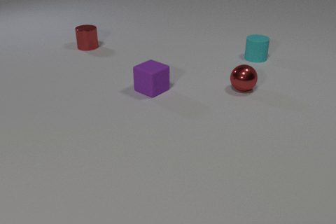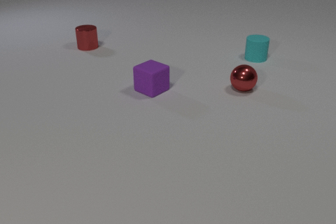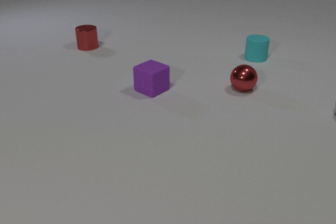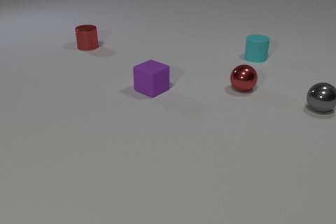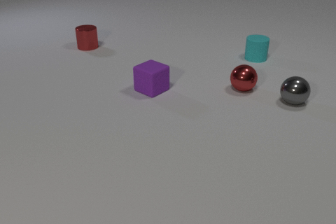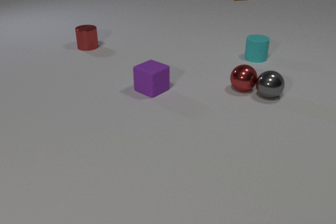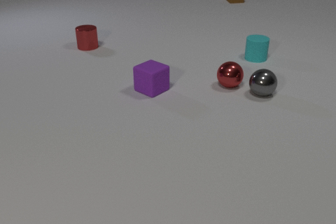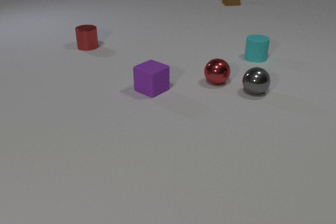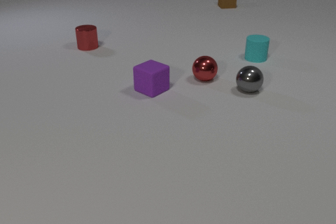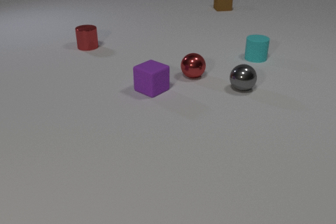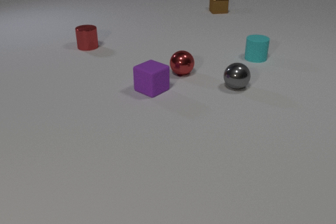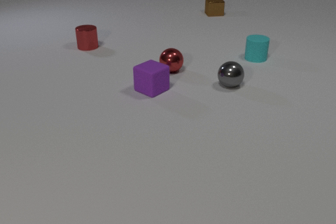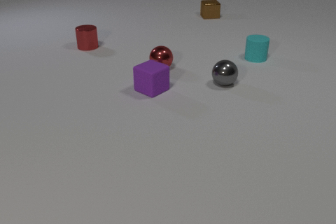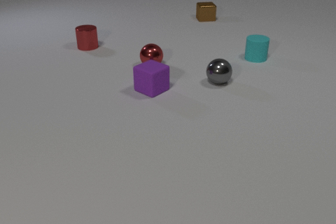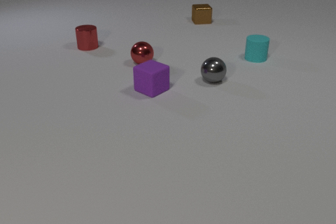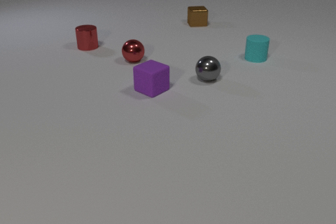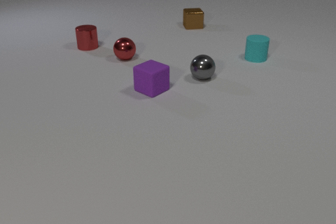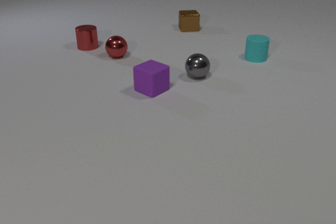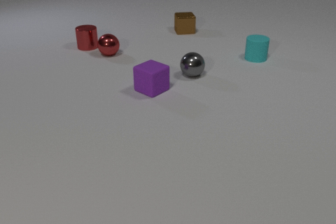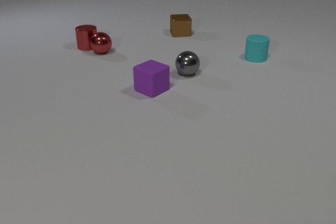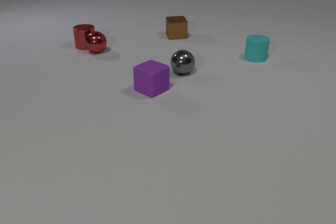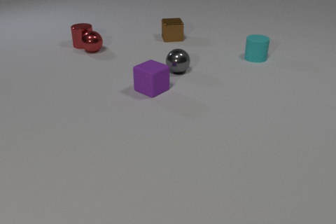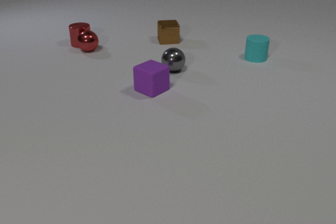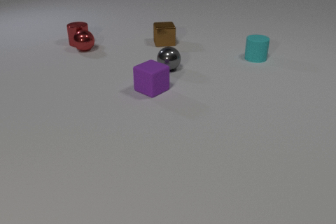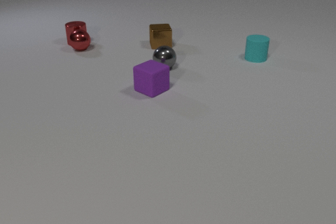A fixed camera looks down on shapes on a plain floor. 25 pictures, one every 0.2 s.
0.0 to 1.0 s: The gray metal sphere comes in at the right edge, rolls to the left. The brown metal cube comes in at the top edge, slides toward the camera. The gray metal sphere and the red metal sphere collide.
1.0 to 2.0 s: The gray metal sphere rolls to the left. The red metal sphere rolls to the left and away from the camera. The brown metal cube slides toward the camera.
2.0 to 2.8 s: The gray metal sphere rolls to the left and away from the camera. The red metal sphere rolls to the left and away from the camera. The brown metal cube slides toward the camera and to the left.
2.8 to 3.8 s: The gray metal sphere rolls to the left and away from the camera. The red metal sphere rolls to the left and away from the camera. The brown metal cube slides toward the camera and to the left.
3.8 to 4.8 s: The gray metal sphere rolls to the left and away from the camera. The red metal sphere rolls to the left and away from the camera. The red metal cylinder slides away from the camera and to the left. The brown metal cube slides toward the camera and to the left. The red metal sphere and the red metal cylinder collide.
What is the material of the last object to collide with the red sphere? metal.
What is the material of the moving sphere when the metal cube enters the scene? metal.
What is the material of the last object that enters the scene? metal.
